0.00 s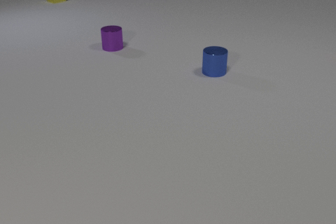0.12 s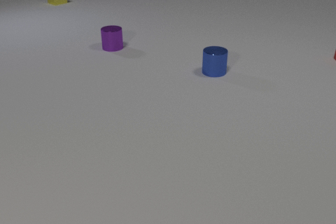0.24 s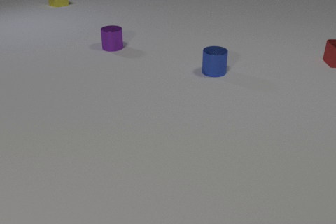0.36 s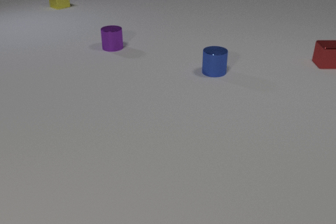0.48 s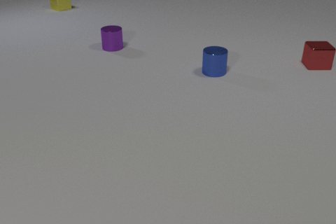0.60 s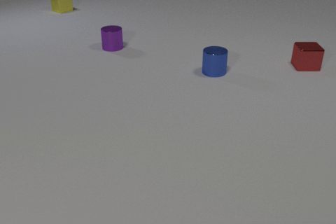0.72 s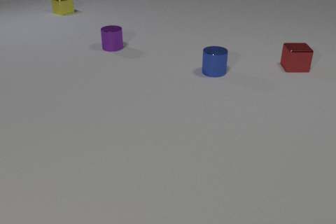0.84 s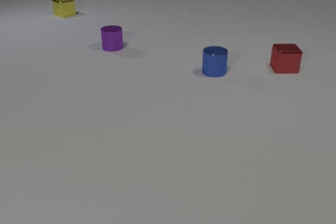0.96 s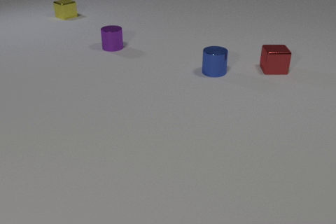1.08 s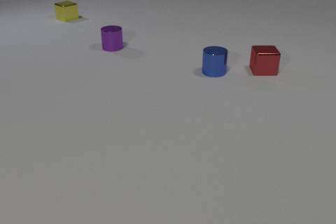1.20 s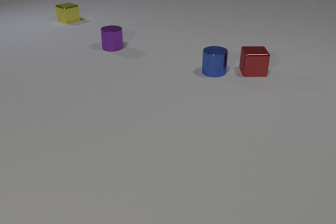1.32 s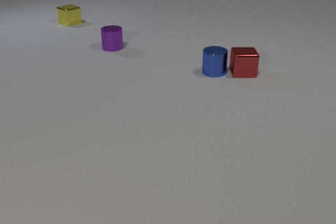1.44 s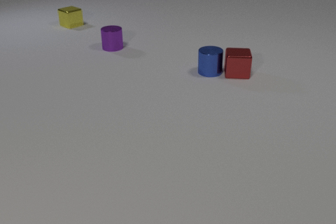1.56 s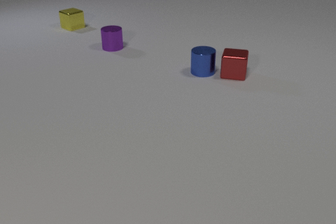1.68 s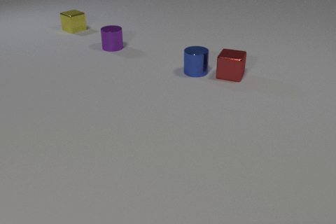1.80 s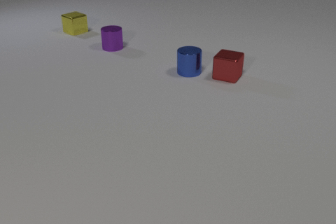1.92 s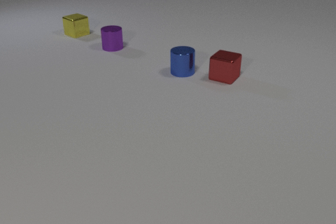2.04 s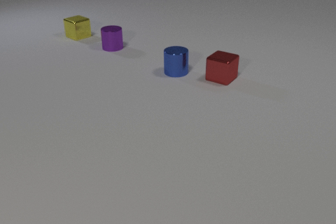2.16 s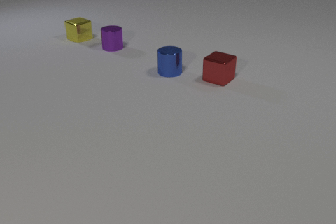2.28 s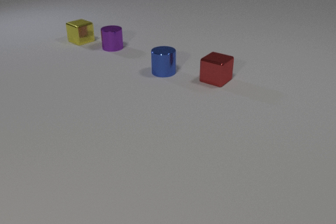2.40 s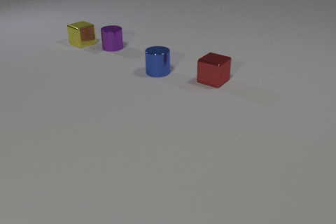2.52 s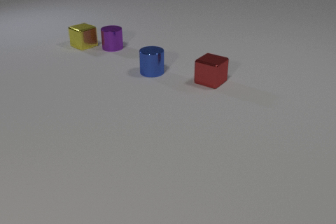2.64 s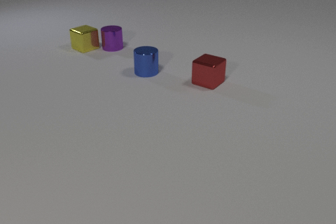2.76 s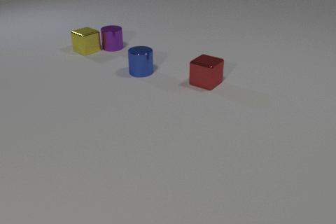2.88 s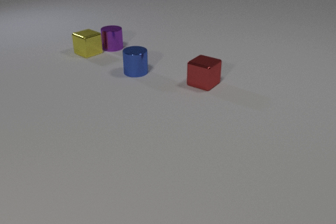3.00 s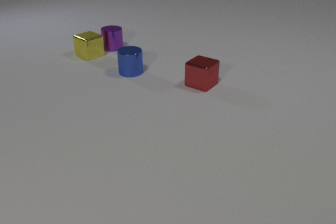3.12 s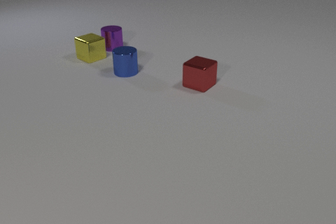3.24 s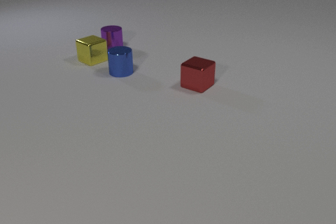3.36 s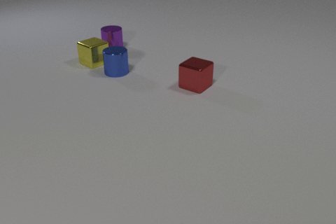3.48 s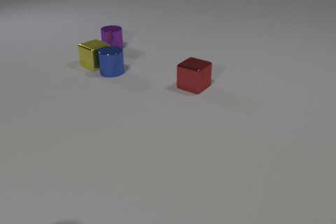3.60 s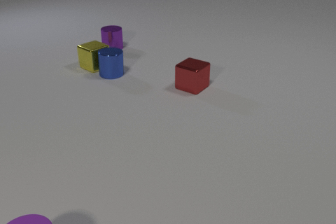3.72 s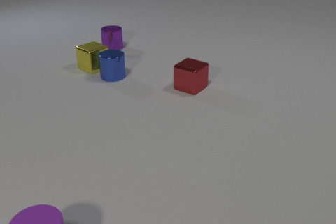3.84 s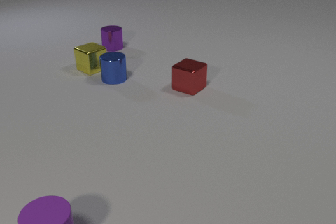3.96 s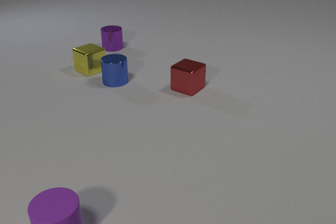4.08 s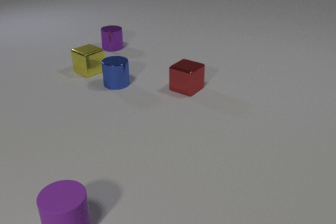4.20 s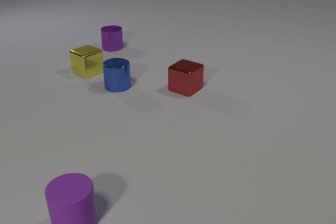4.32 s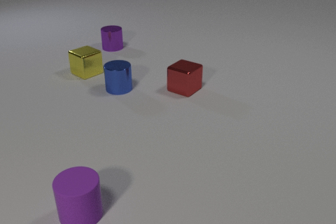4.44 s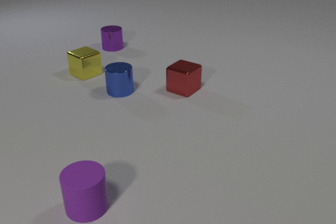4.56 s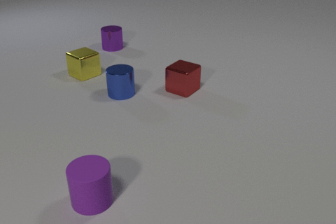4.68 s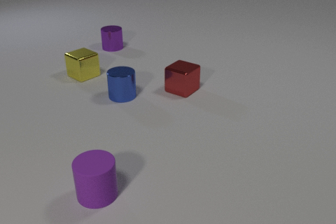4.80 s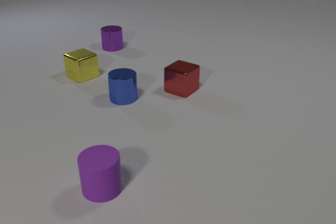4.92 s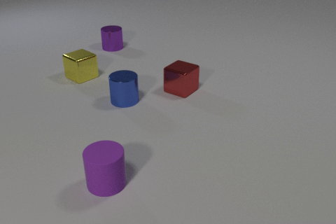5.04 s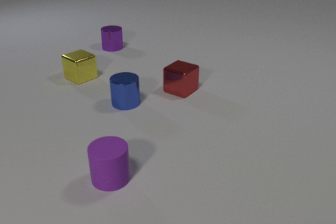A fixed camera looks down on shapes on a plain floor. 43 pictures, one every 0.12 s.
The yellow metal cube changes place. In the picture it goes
toward the camera.
0.00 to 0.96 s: The red metal cube comes in at the right edge, slides to the left and toward the camera. The yellow metal cube slides toward the camera.
0.96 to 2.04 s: The red metal cube slides to the left and toward the camera, spins so that its near face slides to the left, clockwise seen from above. The blue metal cylinder slides to the left. The yellow metal cube slides toward the camera. The red metal cube and the blue metal cylinder collide.
2.04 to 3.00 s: The red metal cube slides to the left and toward the camera. The blue metal cylinder slides to the left. The yellow metal cube slides toward the camera.
3.00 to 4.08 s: The red metal cube slides to the left and toward the camera. The blue metal cylinder slides toward the camera and to the left. The yellow metal cube slides toward the camera. The purple rubber cylinder comes in at the bottom edge, slides away from the camera and to the right. The blue metal cylinder and the yellow metal cube collide.
4.08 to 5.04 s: The red metal cube slides to the left. The blue metal cylinder slides toward the camera. The yellow metal cube slides toward the camera and to the left. The purple rubber cylinder slides away from the camera and to the right.
Are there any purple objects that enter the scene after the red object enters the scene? yes.
What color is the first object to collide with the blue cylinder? red.
How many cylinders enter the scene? 1.
